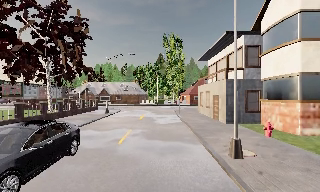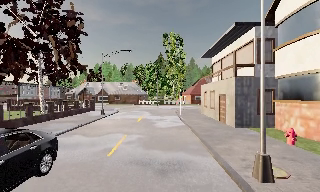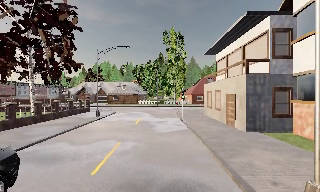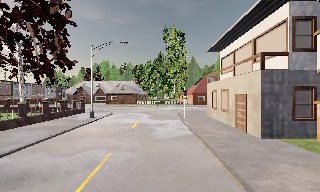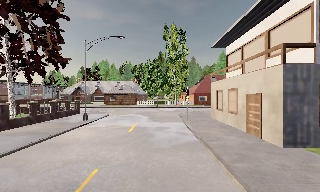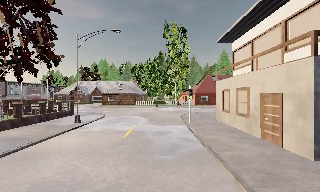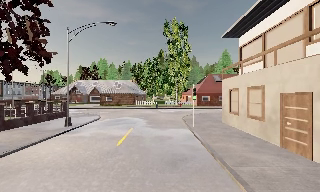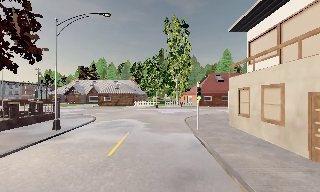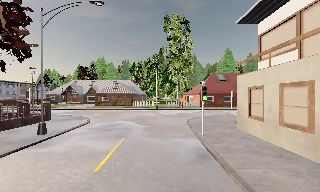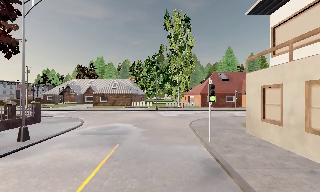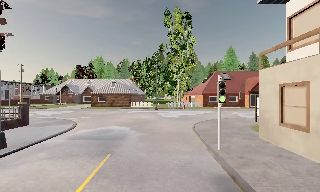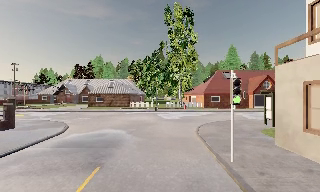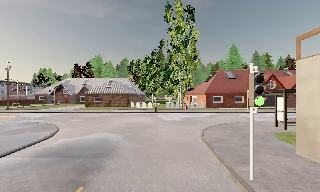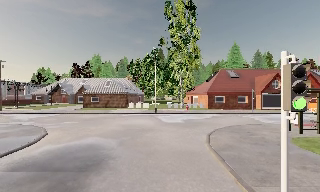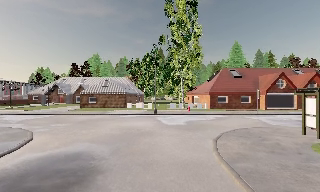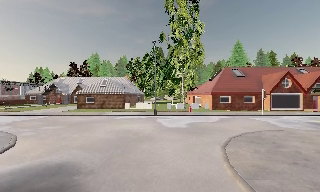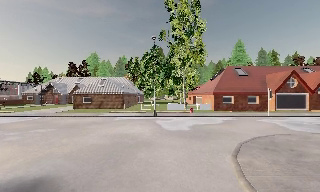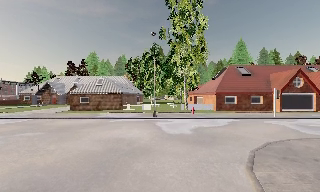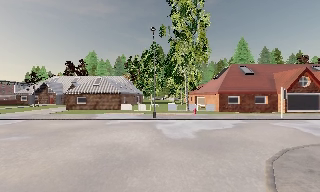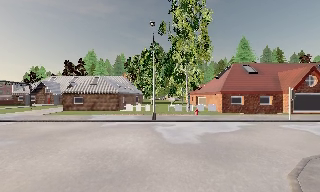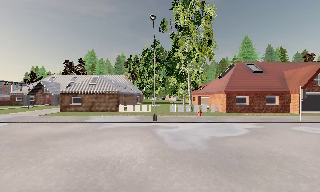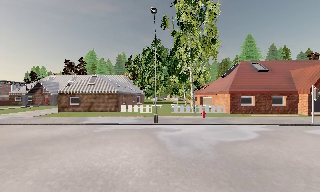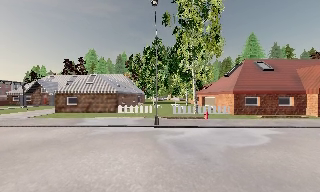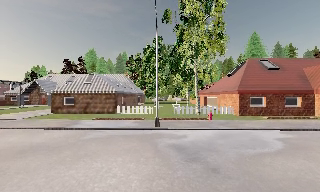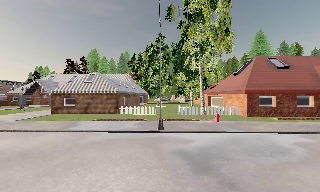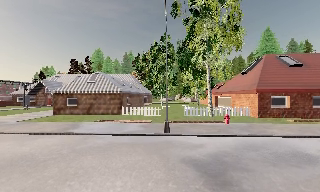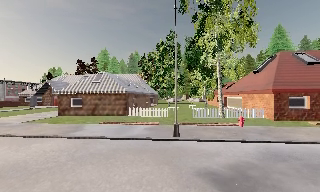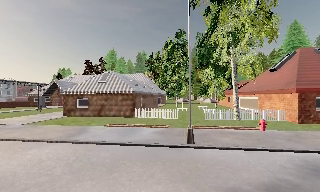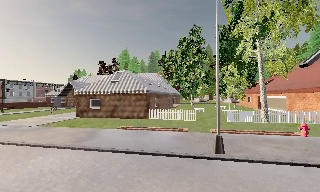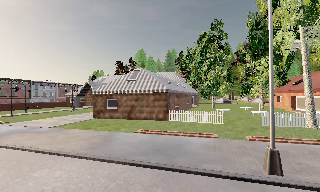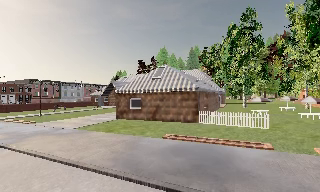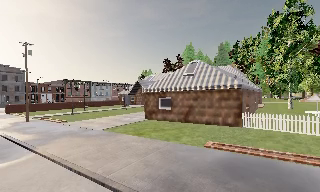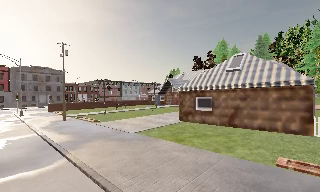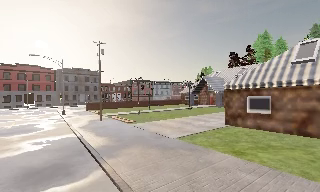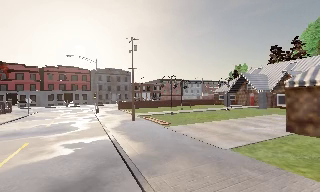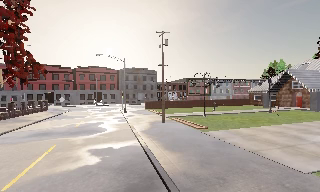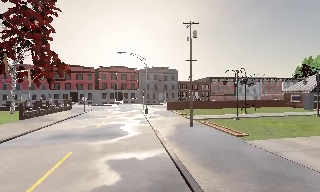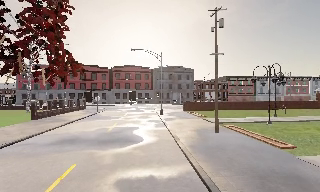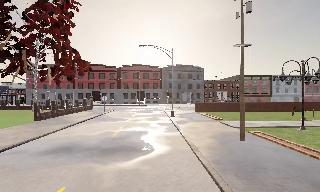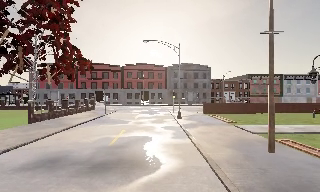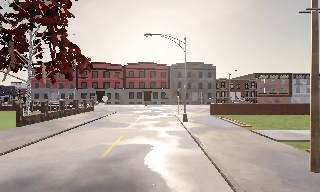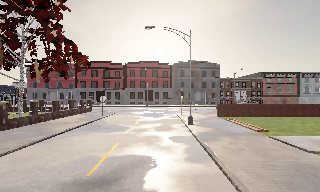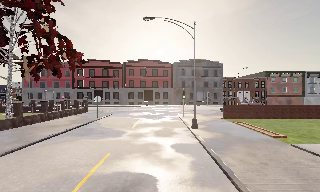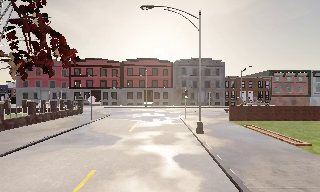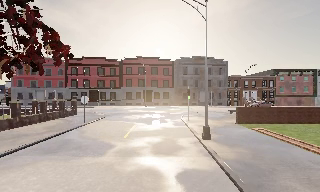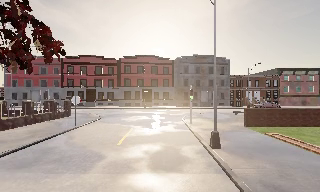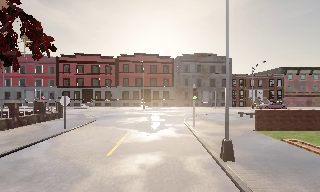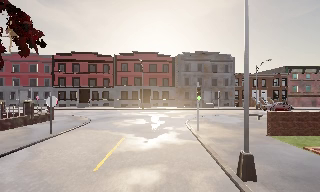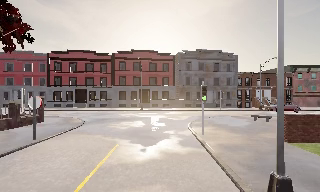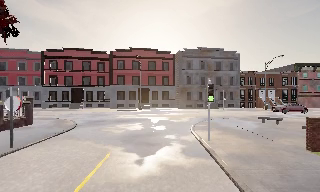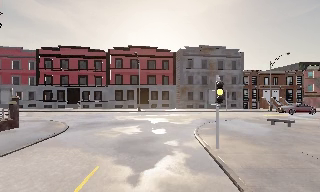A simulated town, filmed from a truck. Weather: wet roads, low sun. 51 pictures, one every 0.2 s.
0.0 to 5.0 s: The camera travels forward, about 30 m, so what stands in front looms larger.
5.0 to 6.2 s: The camera pans to its left, which is counterclockwise from overhead, by about 30 degrees. It travels forward, about 8 m. It gains speed.
6.2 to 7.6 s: The scene slides to the right, as the camera pans about 55 degrees to its left. It travels forward, about 11 m.
7.6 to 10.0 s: The camera travels forward, about 16 m, so what stands in front looms larger.
The film runs forward here.
